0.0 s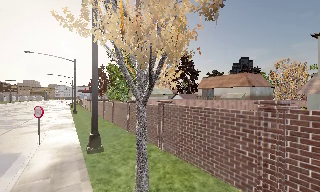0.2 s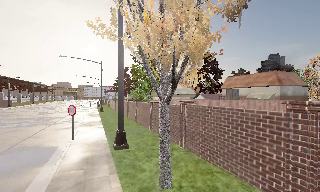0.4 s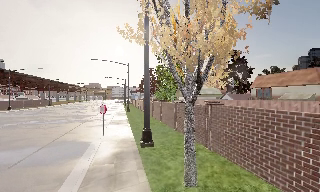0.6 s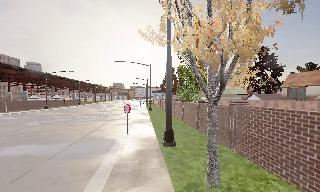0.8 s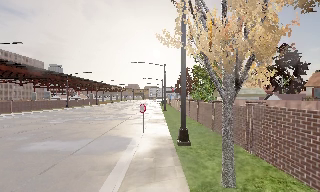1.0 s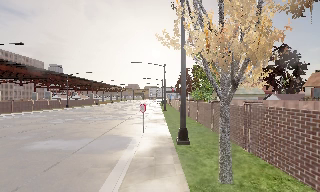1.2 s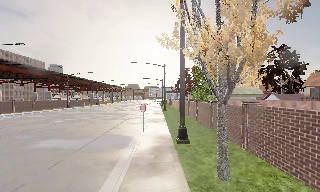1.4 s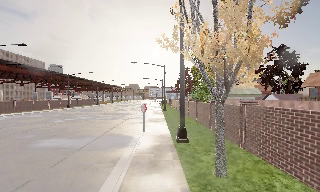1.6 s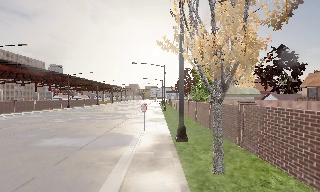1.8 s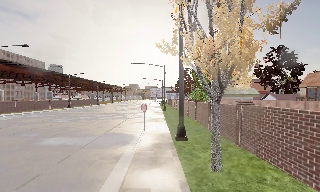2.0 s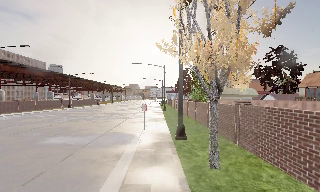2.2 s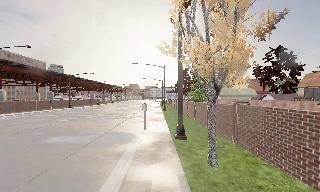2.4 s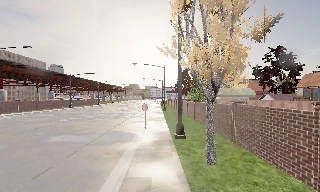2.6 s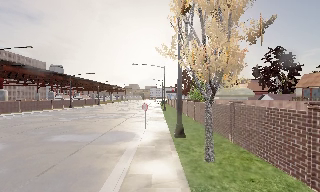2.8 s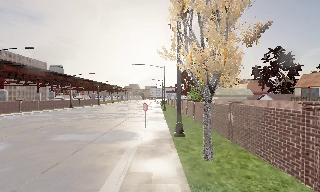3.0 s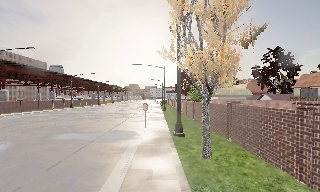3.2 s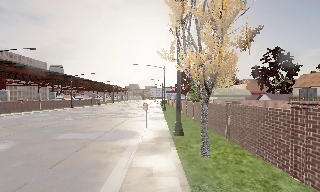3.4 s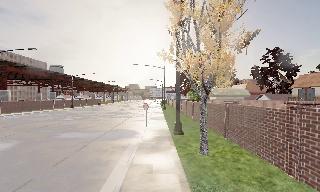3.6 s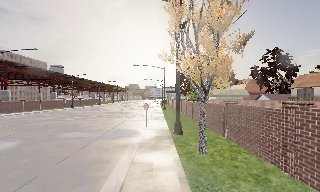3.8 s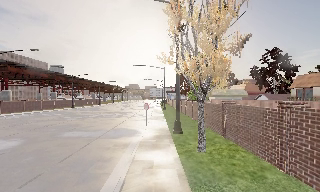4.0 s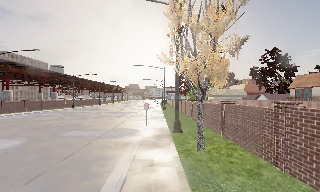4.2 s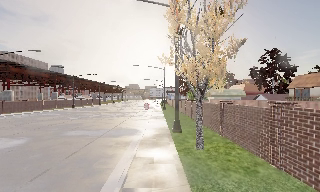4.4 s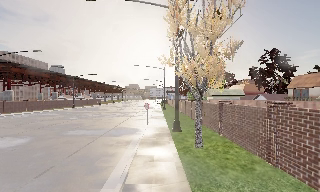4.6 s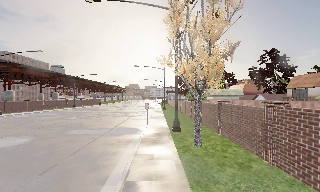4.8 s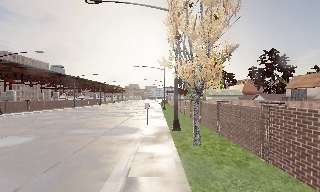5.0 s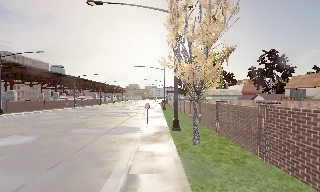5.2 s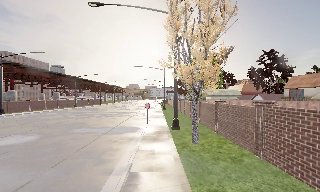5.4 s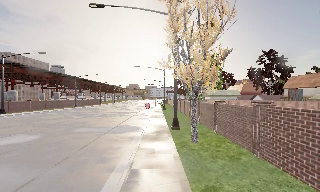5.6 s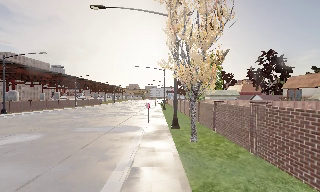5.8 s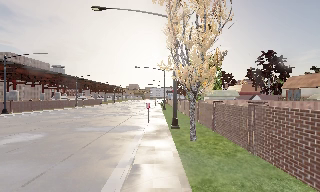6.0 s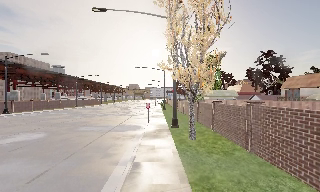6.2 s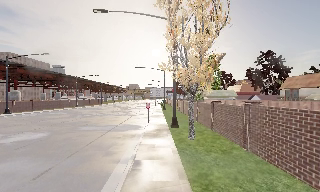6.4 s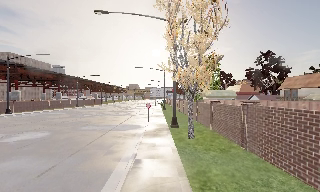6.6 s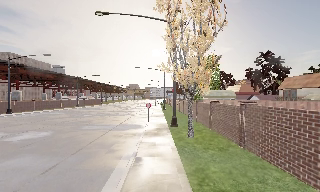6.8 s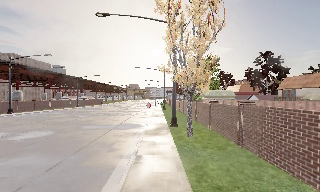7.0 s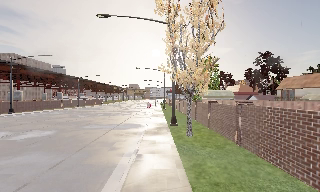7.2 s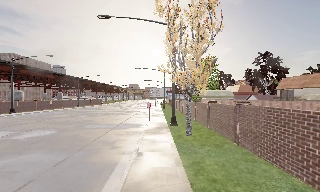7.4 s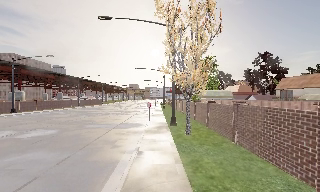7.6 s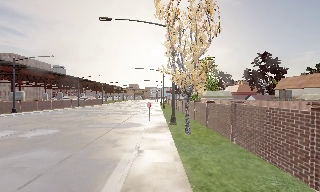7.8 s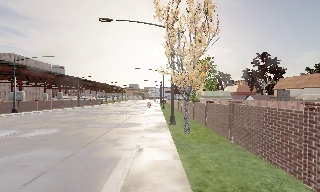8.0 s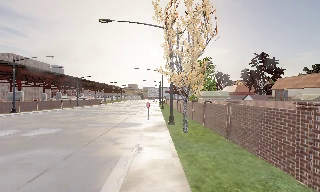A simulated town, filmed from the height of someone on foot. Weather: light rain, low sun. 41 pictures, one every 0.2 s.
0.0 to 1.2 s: The scene slides to the right, as the camera pans about 30 degrees to its left. It travels backward, about 1 m, so what stands in front gets smaller.
1.2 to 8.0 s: The camera travels backward, about 7 m, so what stands in front gets smaller.
The film runs backward here.
